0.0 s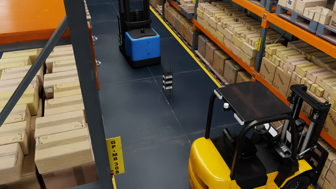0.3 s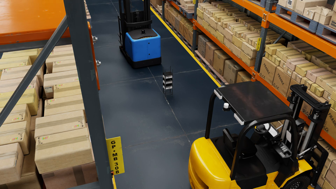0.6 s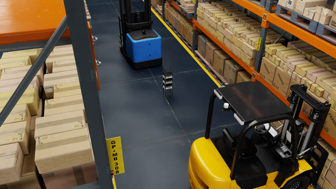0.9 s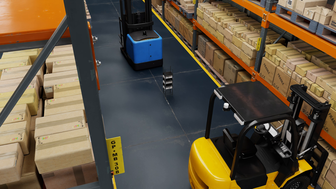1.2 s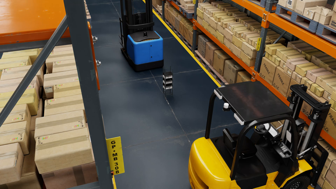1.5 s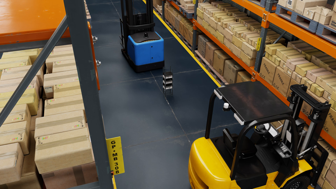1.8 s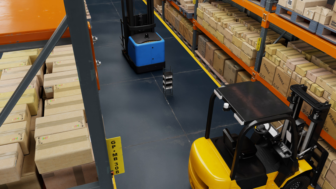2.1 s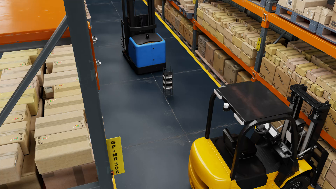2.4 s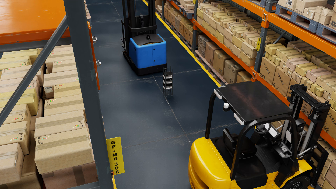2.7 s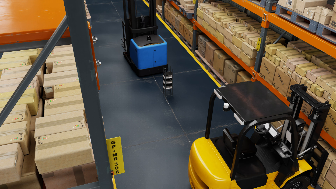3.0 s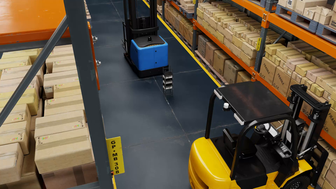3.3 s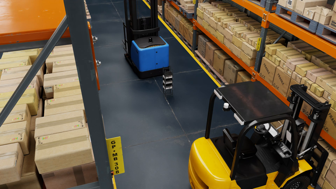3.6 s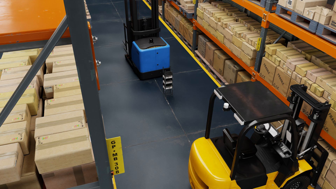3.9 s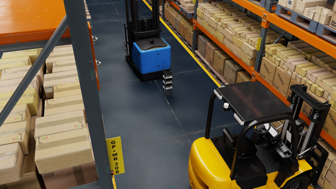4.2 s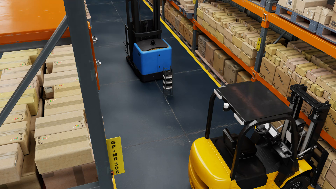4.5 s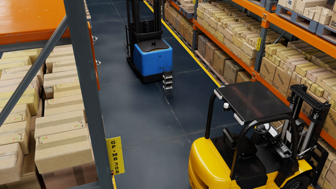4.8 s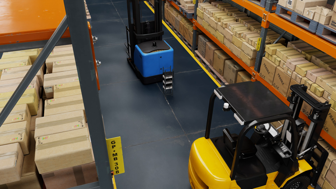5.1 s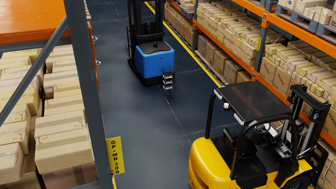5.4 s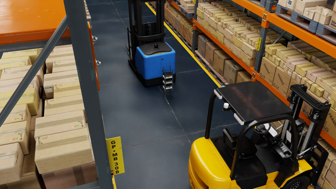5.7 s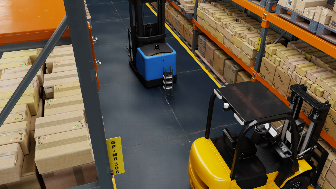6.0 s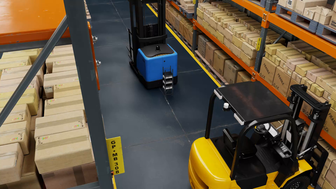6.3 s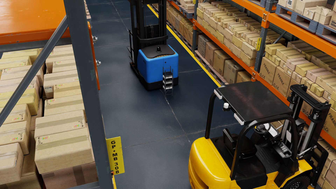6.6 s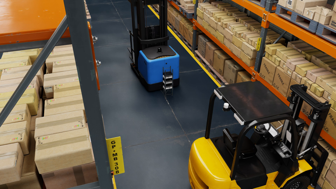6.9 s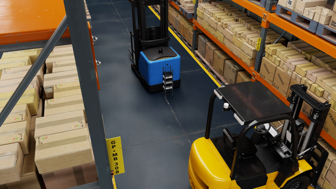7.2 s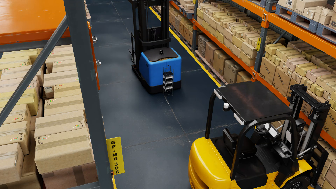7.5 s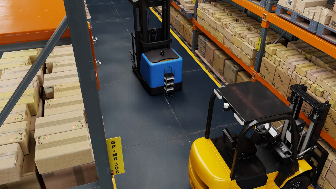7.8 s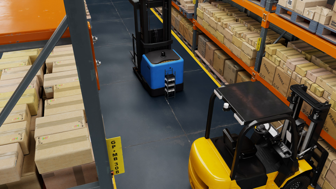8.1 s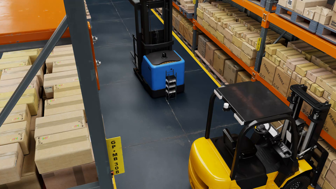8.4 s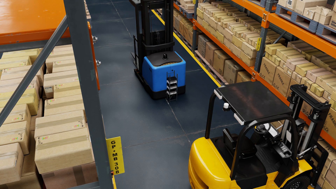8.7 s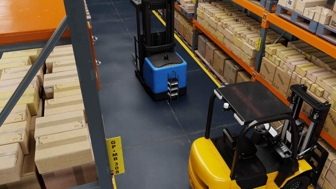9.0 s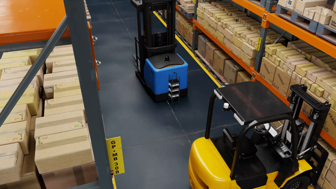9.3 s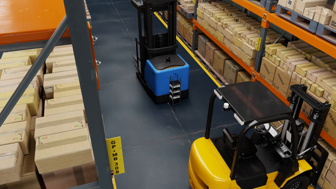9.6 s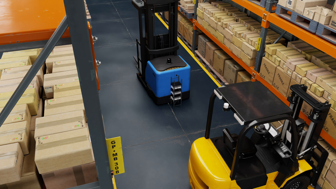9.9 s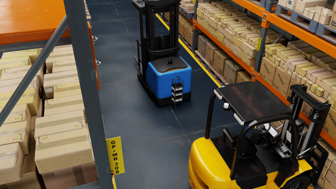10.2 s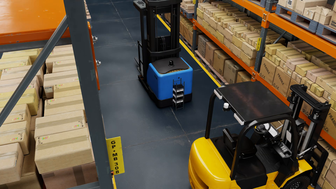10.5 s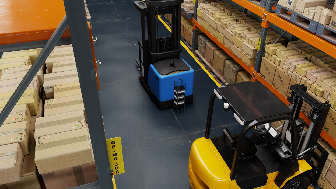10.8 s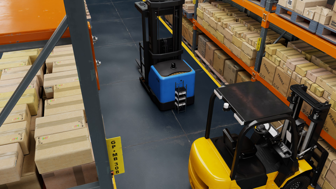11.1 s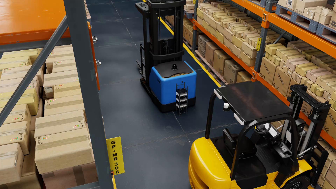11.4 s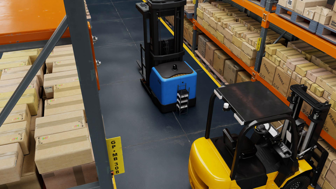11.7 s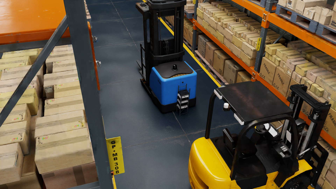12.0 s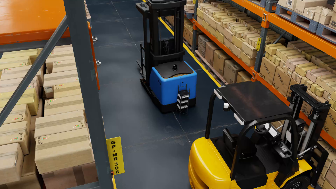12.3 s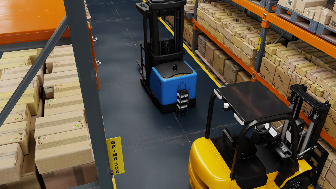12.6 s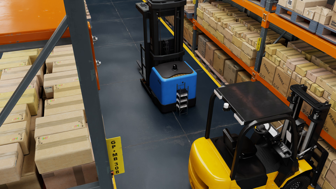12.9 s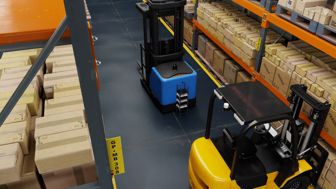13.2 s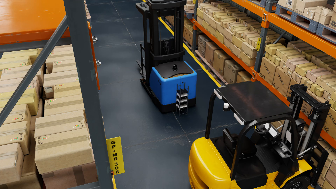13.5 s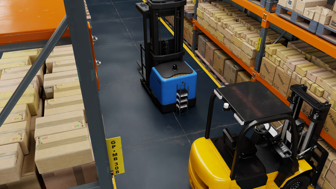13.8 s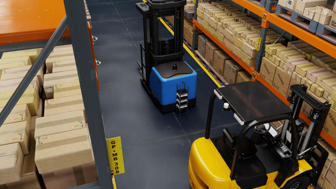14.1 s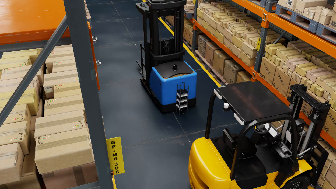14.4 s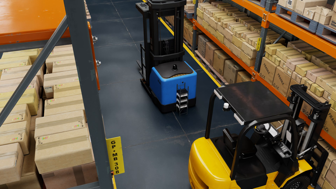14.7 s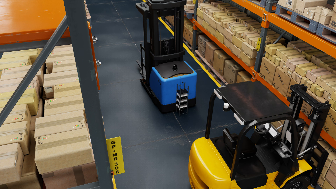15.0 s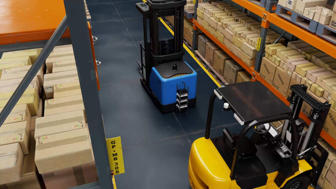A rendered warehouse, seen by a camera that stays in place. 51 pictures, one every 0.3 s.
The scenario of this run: A forklift runs into an object in its way.
